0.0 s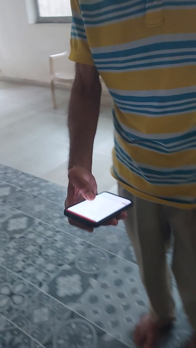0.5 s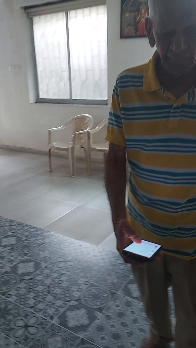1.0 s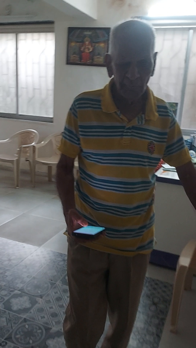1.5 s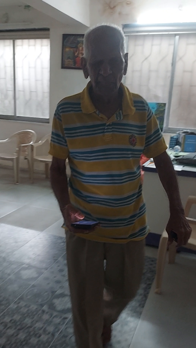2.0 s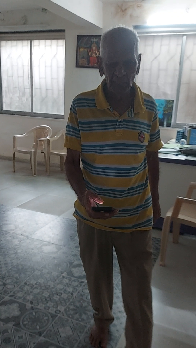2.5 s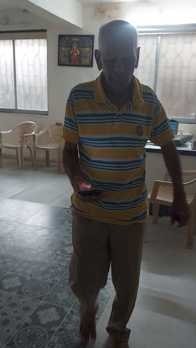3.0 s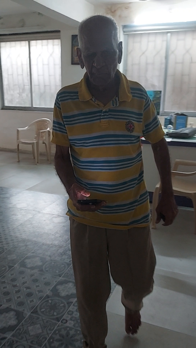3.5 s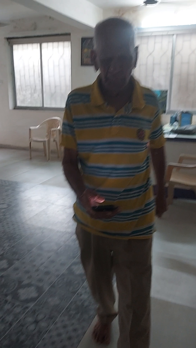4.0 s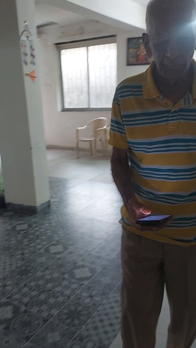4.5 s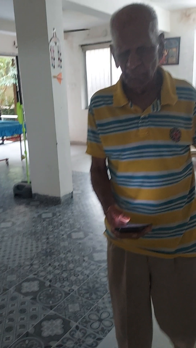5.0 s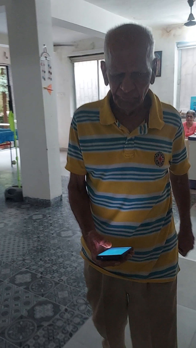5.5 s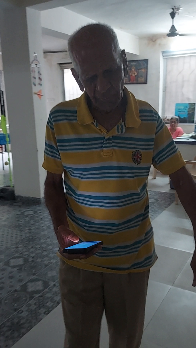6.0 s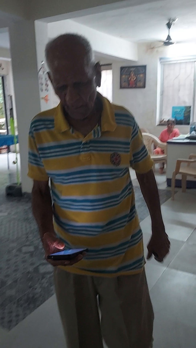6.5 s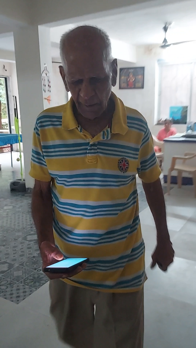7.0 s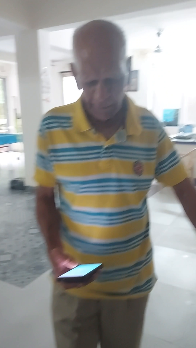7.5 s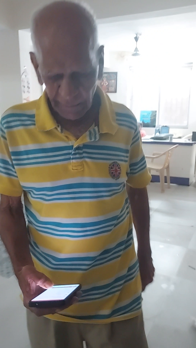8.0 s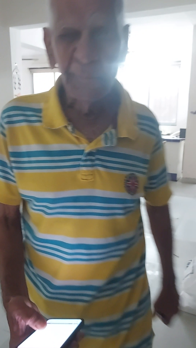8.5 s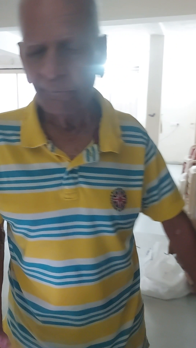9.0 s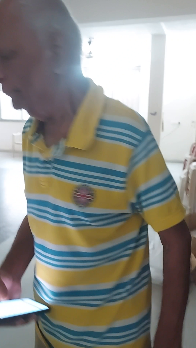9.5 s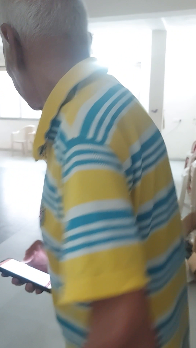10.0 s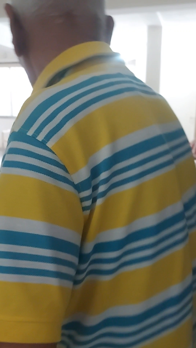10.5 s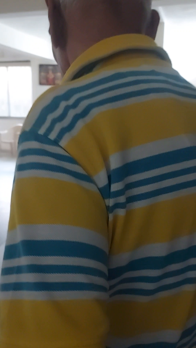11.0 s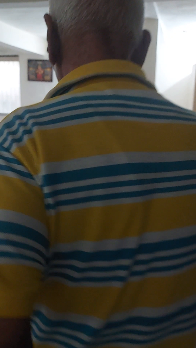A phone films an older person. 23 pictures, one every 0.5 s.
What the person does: Walking.
